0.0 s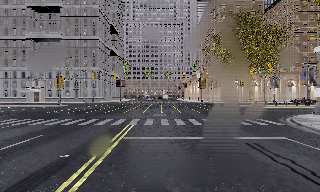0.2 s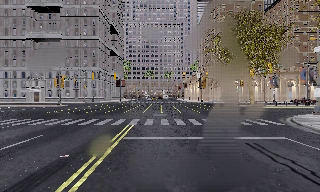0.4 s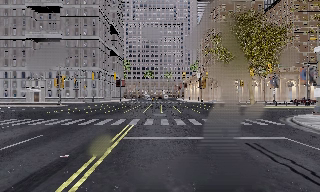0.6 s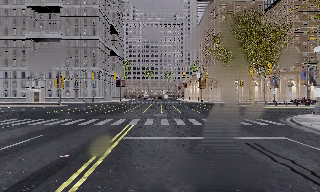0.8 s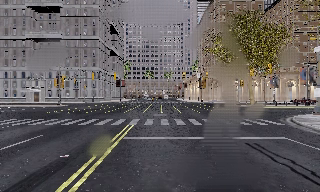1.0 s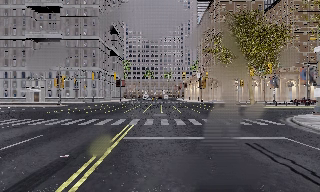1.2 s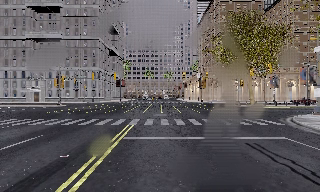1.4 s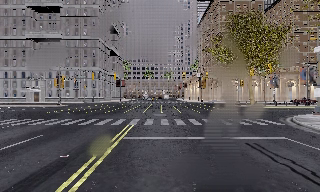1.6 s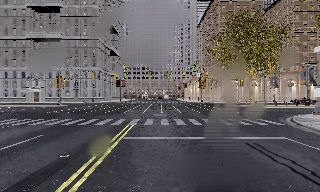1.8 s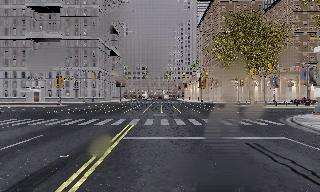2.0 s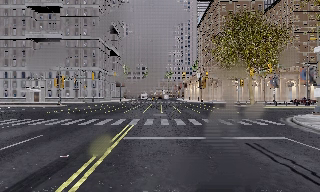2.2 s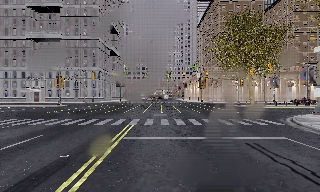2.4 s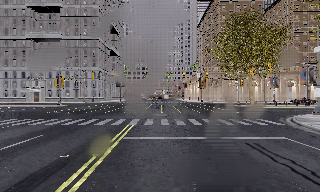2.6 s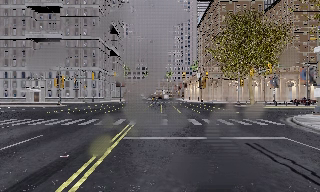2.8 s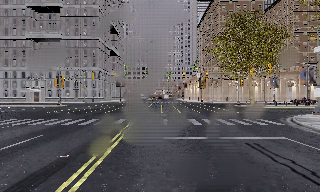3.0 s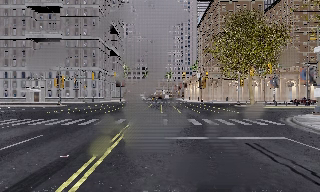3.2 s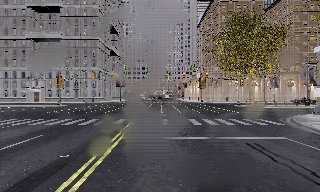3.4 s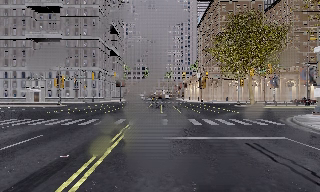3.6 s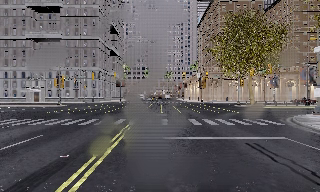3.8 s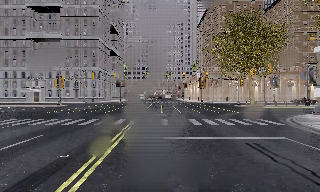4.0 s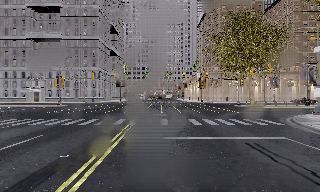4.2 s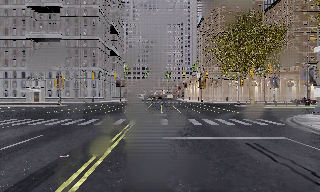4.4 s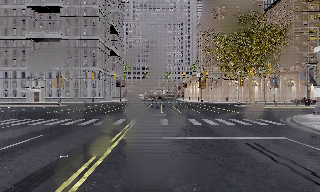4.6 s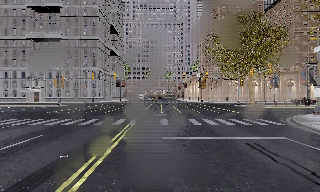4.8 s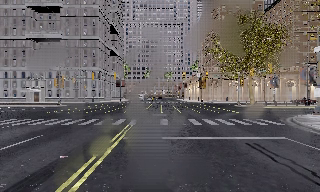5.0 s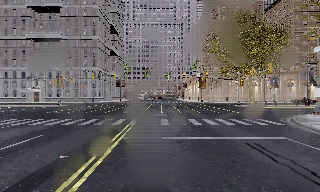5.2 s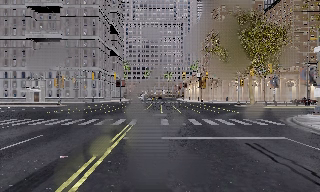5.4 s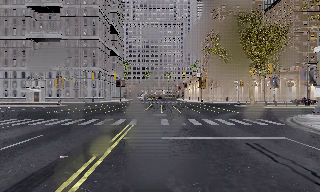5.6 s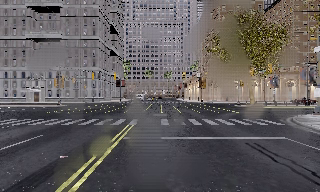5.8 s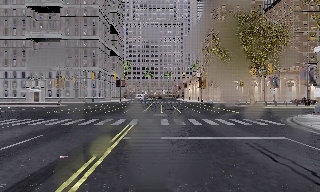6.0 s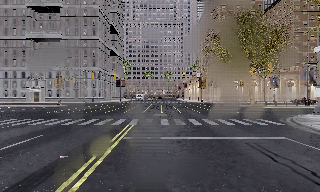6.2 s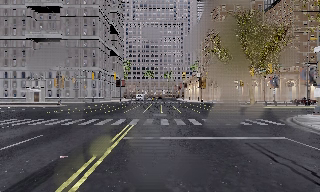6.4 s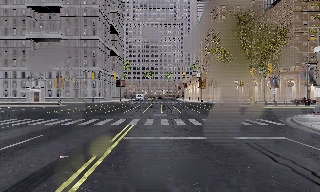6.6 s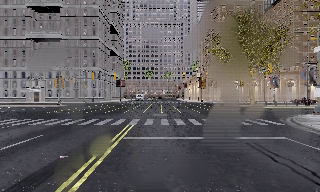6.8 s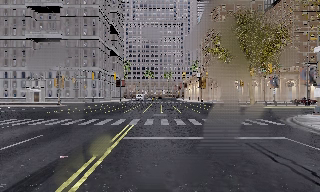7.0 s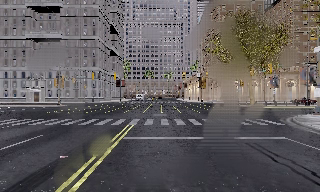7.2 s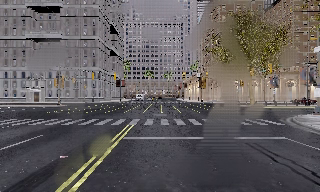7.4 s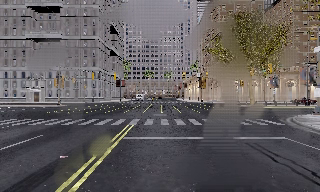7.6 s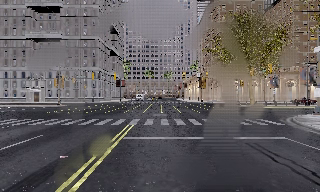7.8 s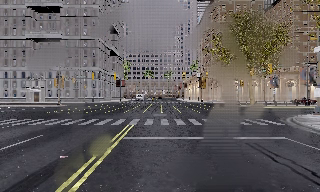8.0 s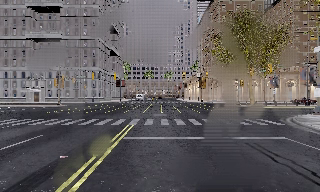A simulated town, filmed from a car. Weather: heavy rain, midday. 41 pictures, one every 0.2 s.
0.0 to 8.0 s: The camera keeps its place and its aim.
The film runs forward here.
